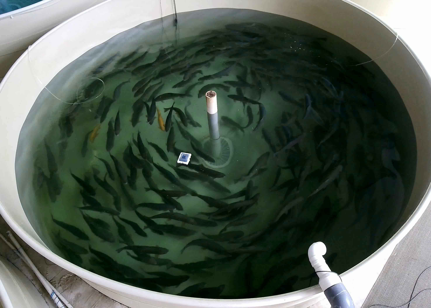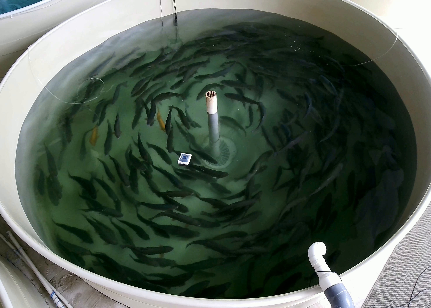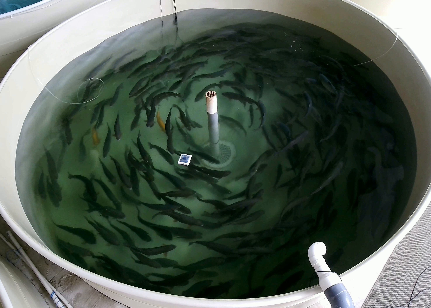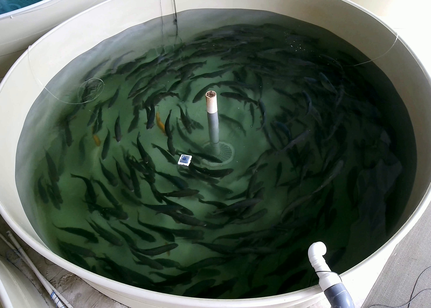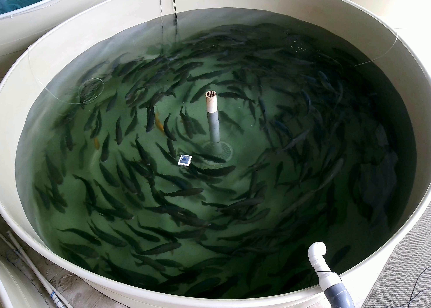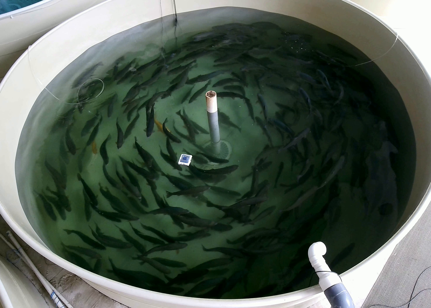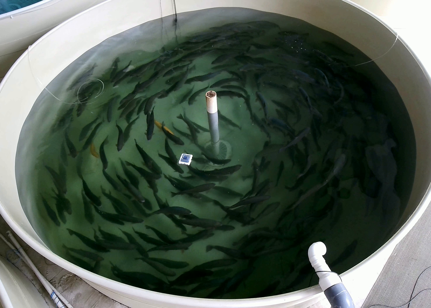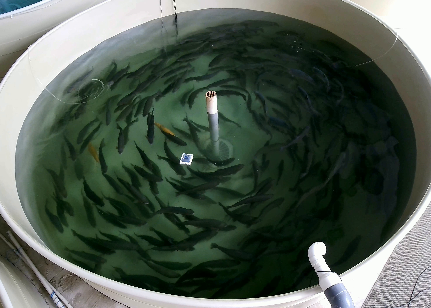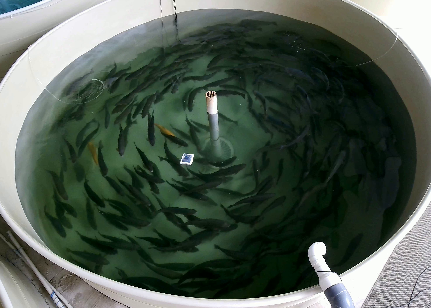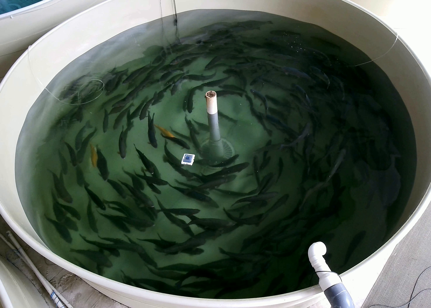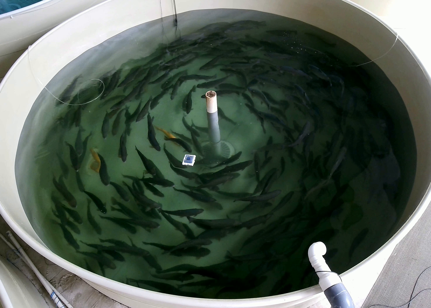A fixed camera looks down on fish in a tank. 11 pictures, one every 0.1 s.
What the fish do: Normal cruising.
